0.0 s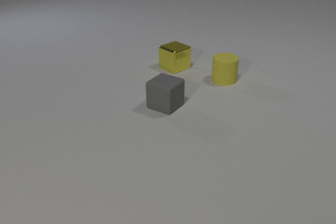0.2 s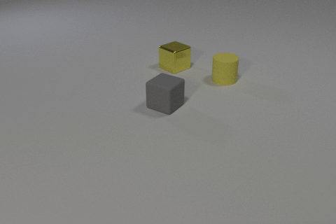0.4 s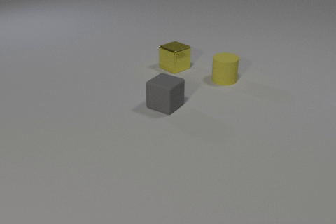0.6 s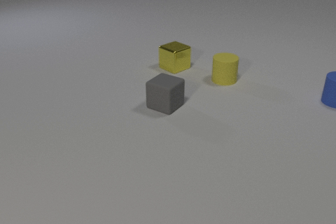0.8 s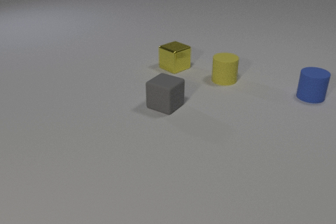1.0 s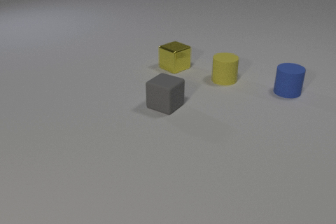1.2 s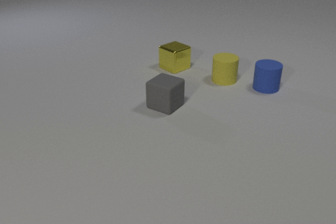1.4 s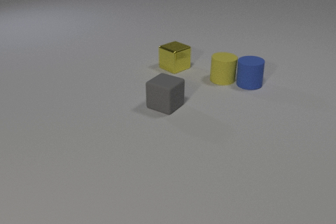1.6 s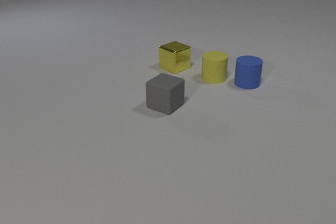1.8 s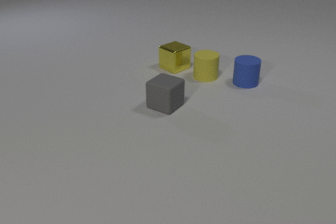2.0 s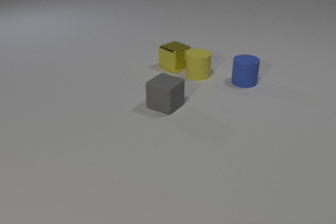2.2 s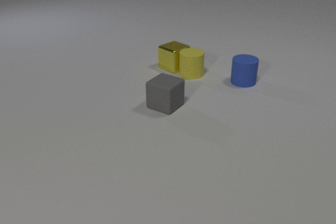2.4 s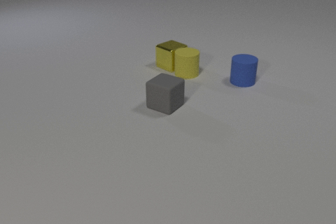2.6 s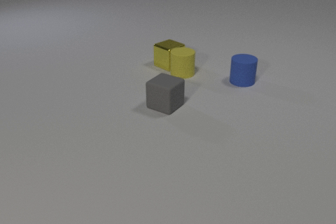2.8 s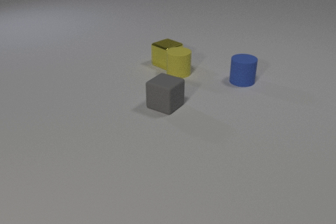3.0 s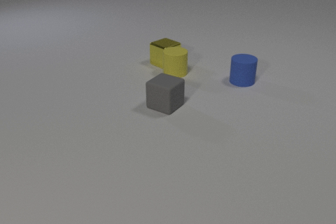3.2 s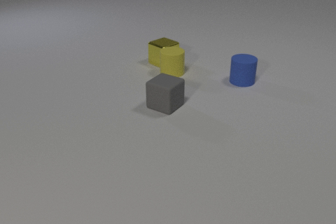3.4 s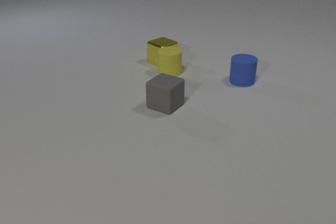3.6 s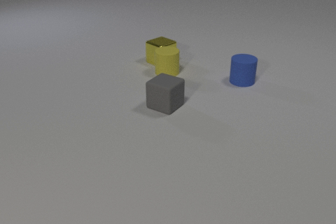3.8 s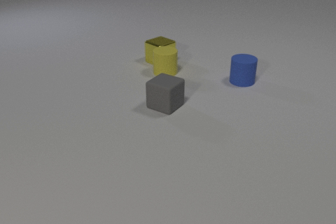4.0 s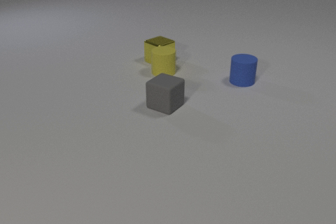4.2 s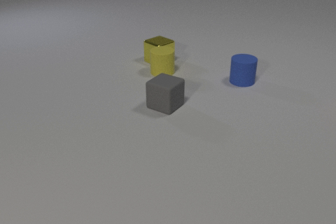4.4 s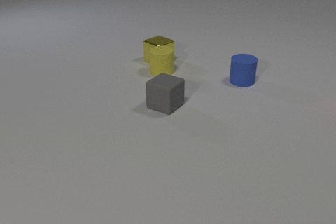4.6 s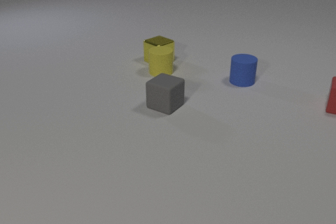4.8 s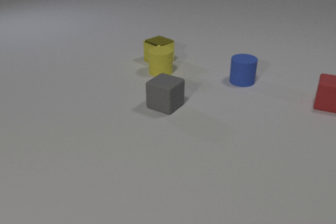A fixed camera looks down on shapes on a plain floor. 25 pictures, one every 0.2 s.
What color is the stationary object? gray.
How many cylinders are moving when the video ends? 0.
How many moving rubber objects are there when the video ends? 1.
0.0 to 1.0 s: The blue rubber cylinder comes in at the right edge, slides to the left.
1.0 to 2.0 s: The blue rubber cylinder slides to the left. The yellow rubber cylinder slides to the left. The blue rubber cylinder and the yellow rubber cylinder collide.
2.0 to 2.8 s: The yellow rubber cylinder slides to the left. The yellow metal cube slides away from the camera and to the left. The yellow rubber cylinder and the yellow metal cube collide.
2.8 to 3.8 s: The yellow rubber cylinder slides to the left. The yellow metal cube slides away from the camera and to the left.
3.8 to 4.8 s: The red rubber cube comes in at the right edge, slides to the left.
